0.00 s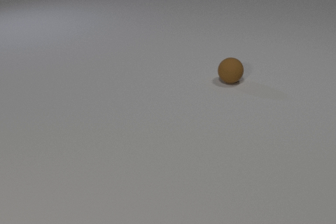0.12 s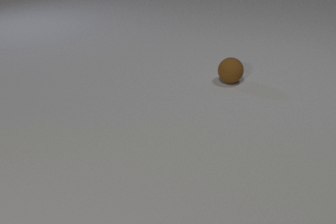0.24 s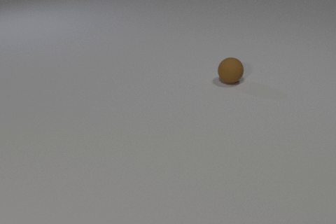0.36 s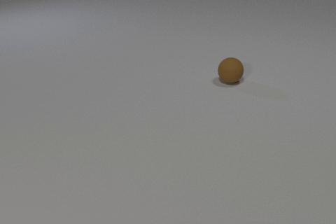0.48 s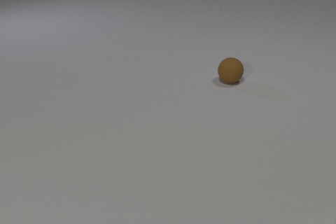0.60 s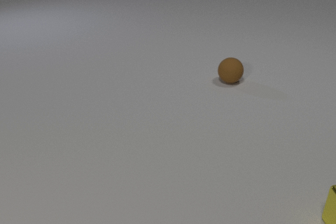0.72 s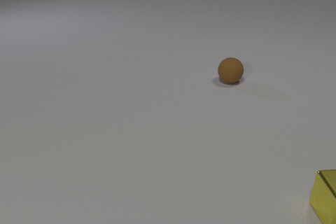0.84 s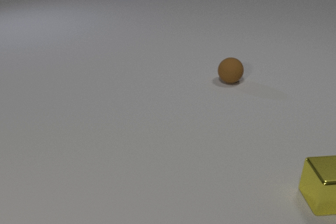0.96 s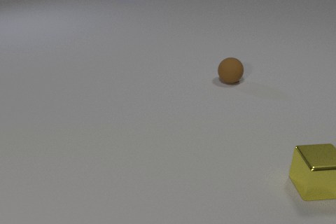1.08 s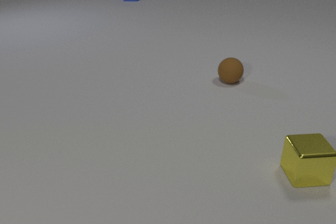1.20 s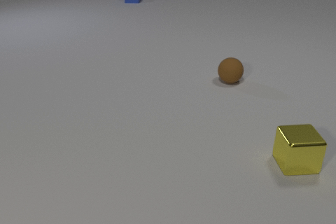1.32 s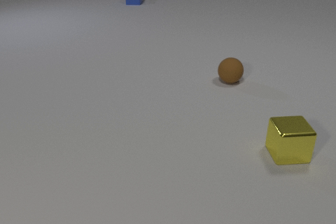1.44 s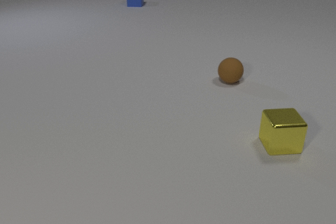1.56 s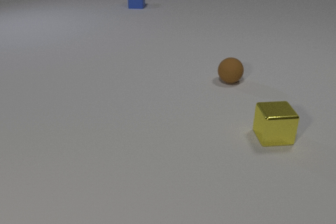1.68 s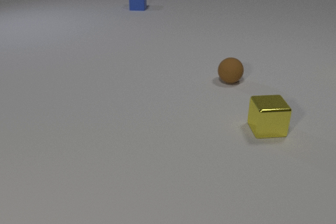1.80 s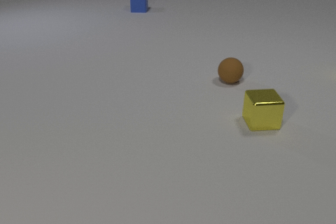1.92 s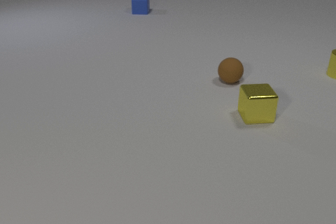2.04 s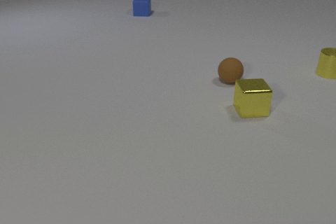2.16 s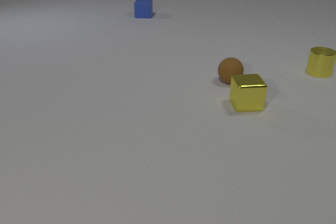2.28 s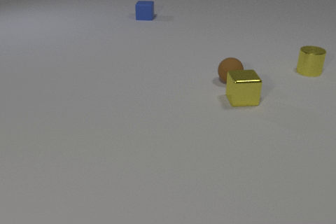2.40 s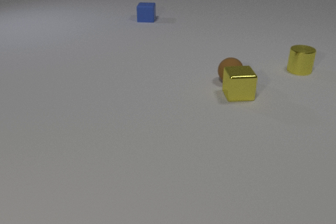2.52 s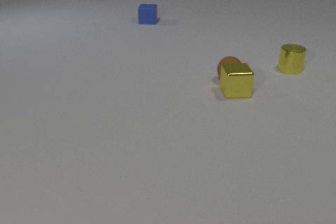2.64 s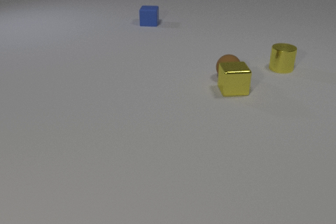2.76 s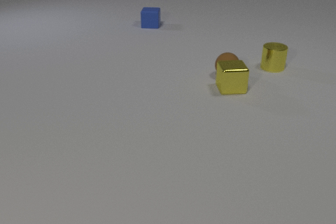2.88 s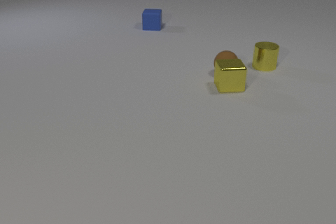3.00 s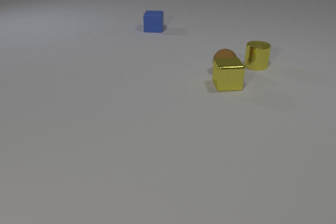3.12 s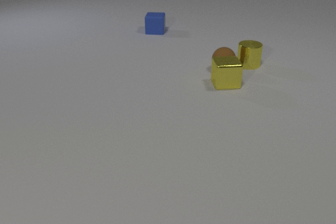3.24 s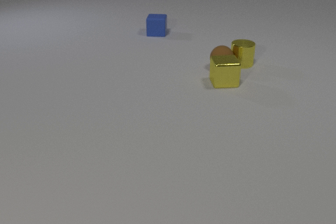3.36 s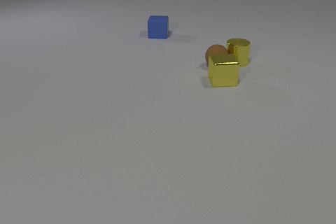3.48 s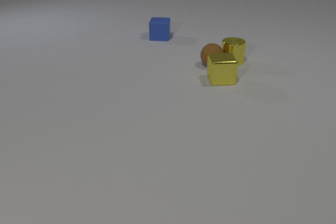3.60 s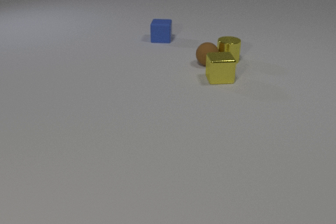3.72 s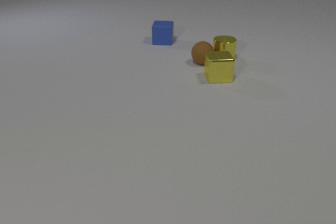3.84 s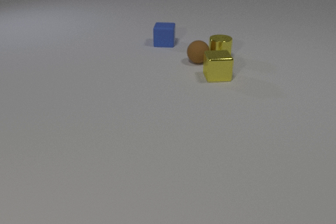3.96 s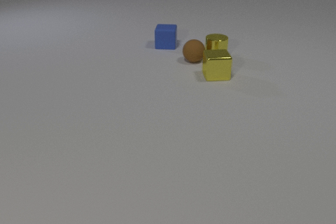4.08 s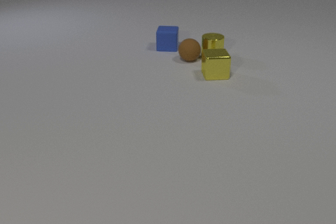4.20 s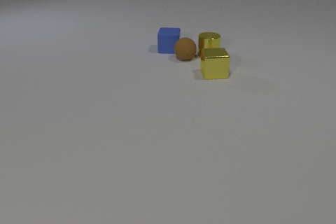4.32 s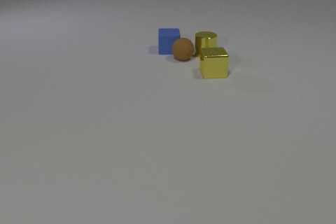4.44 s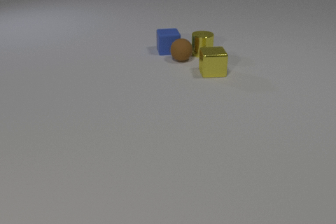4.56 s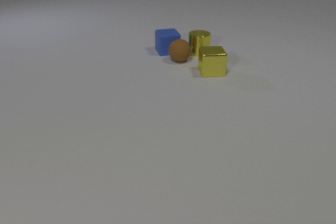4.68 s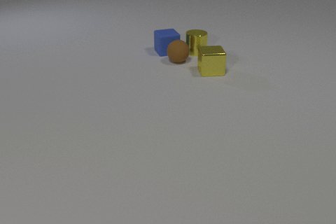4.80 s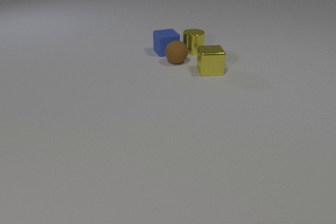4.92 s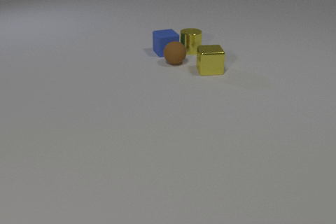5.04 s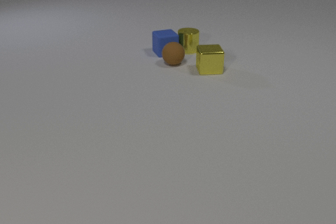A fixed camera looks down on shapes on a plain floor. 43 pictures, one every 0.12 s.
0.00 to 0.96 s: The yellow metal cube comes in at the right edge, slides away from the camera and to the left. The blue rubber cube comes in at the top edge, slides toward the camera.
0.96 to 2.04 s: The yellow metal cube slides away from the camera and to the left. The yellow metal cylinder comes in at the right edge, slides to the left. The blue rubber cube slides toward the camera.
2.04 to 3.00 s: The yellow metal cube slides away from the camera and to the left. The brown rubber sphere rolls away from the camera. The yellow metal cylinder slides to the left. The blue rubber cube slides toward the camera. The yellow metal cube and the brown rubber sphere collide.
3.00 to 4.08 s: The yellow metal cube slides away from the camera and to the left. The brown rubber sphere rolls to the left and away from the camera. The yellow metal cylinder slides to the left. The blue rubber cube slides toward the camera. The brown rubber sphere and the yellow metal cylinder collide.
4.08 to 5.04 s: The yellow metal cube slides away from the camera and to the left. The brown rubber sphere rolls to the left and toward the camera. The yellow metal cylinder slides to the left and away from the camera. The blue rubber cube slides toward the camera, spins counterclockwise seen from above by about 30 degrees, its near face sliding to the right. The brown rubber sphere and the blue rubber cube collide.
Are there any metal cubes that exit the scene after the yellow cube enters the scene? no.
How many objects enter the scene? 3.
What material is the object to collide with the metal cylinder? rubber.
